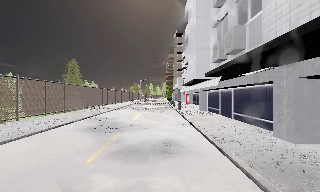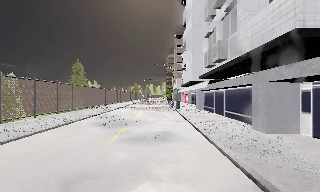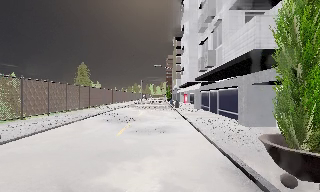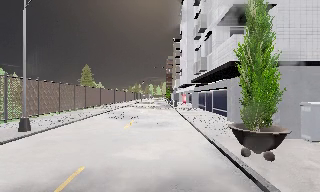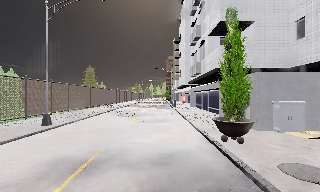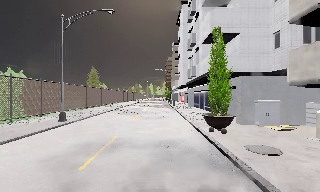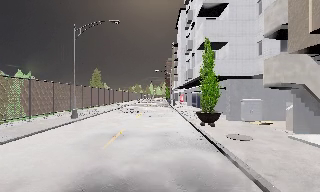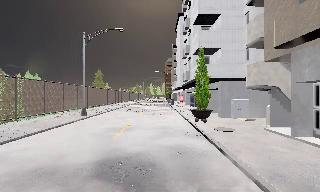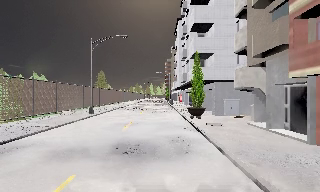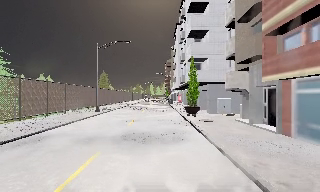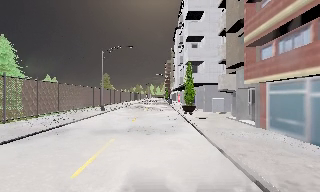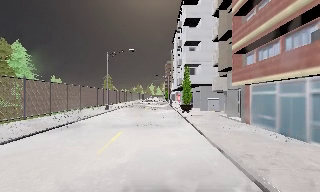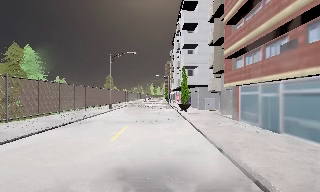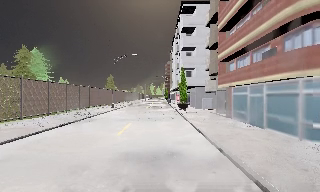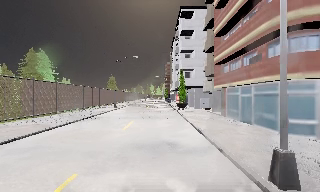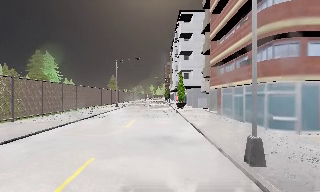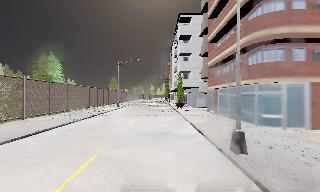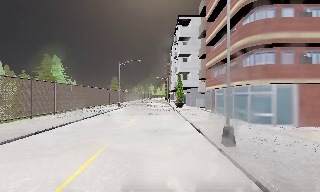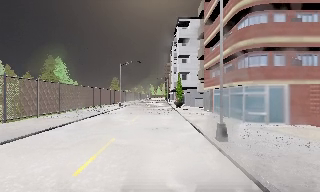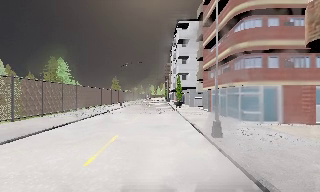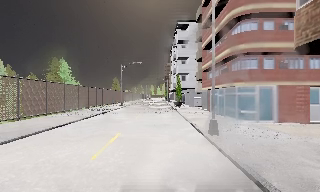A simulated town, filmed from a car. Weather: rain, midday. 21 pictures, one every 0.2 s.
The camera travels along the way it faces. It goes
backward.
0.0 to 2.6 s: The camera travels backward, about 20 m, so what stands in front gets smaller.
2.6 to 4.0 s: The camera travels backward, about 5 m, so what stands in front gets smaller. It loses speed.
The film runs backward here.
